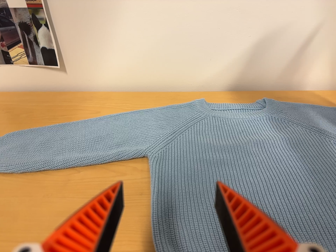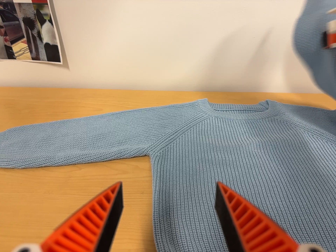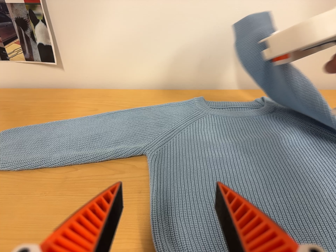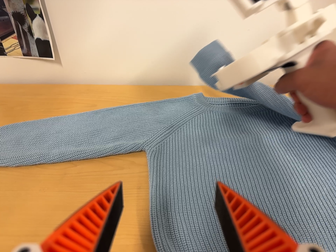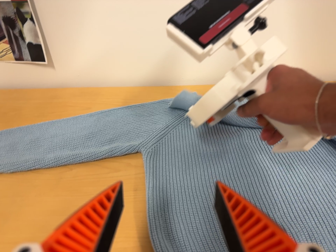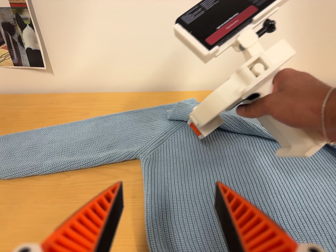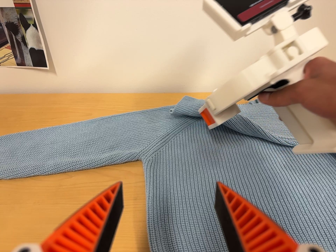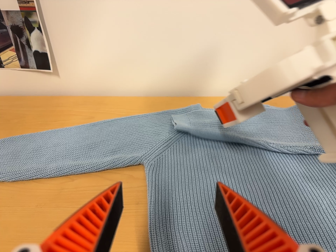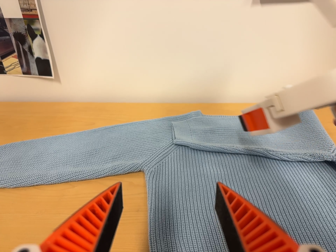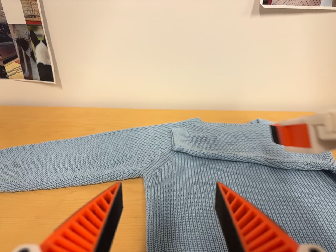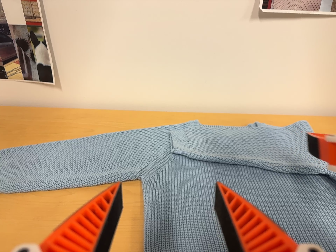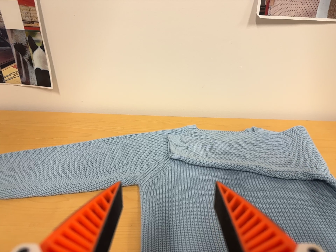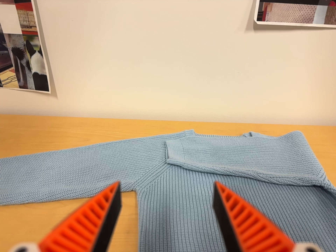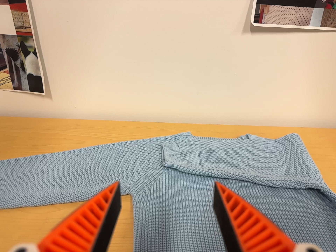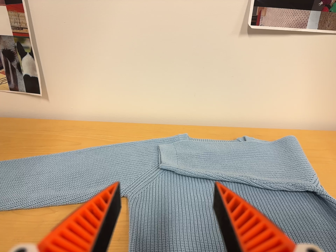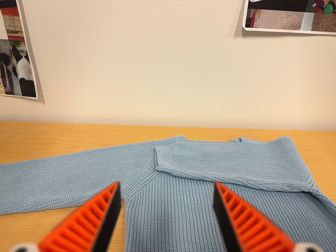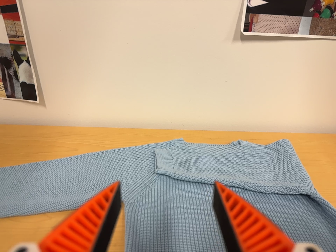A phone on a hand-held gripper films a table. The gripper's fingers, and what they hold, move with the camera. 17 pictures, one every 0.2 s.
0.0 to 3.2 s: The camera travels toward the top of its view, about 4 cm, so close, fixed things drift downward.
The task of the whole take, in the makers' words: right arm across.
The film runs forward here.
